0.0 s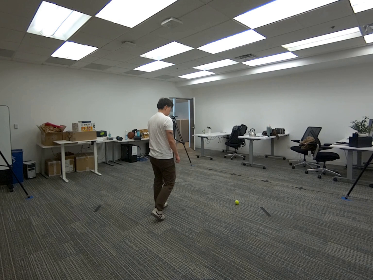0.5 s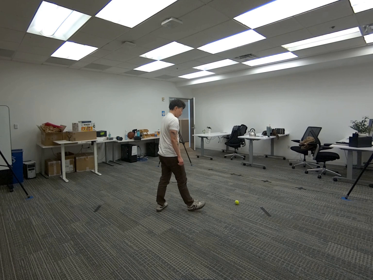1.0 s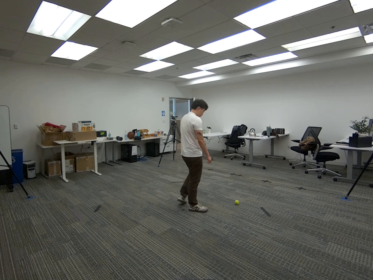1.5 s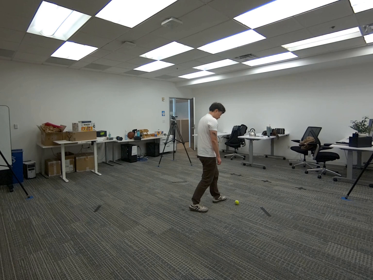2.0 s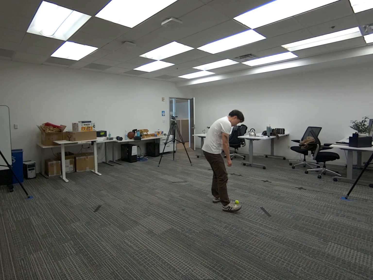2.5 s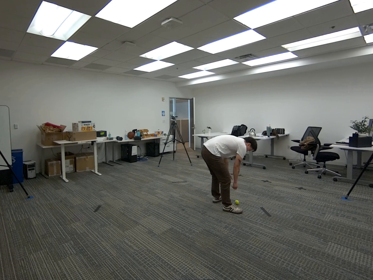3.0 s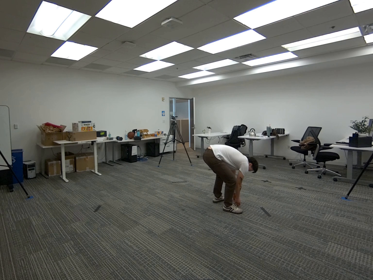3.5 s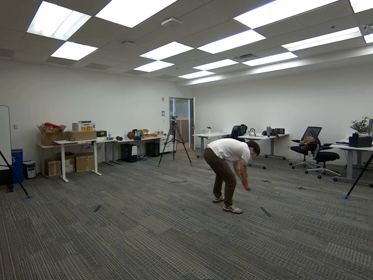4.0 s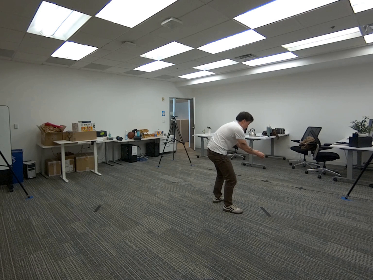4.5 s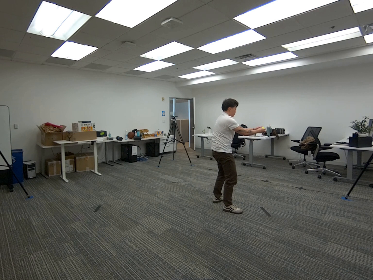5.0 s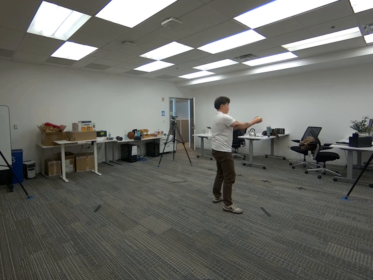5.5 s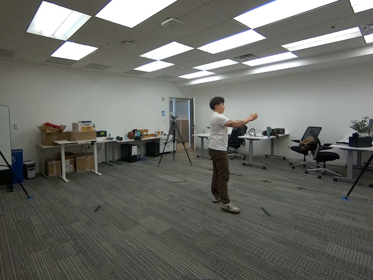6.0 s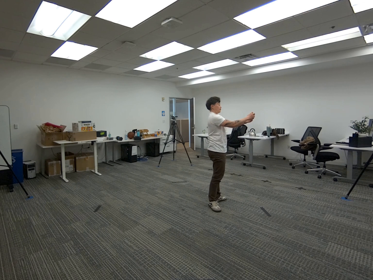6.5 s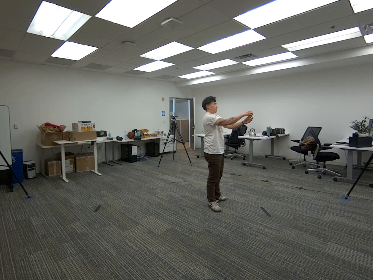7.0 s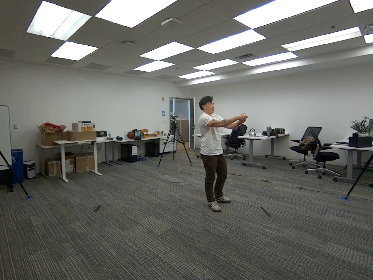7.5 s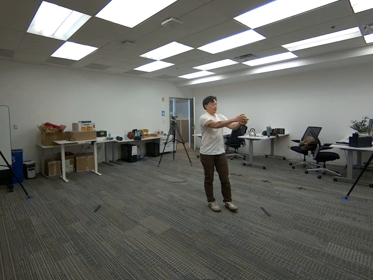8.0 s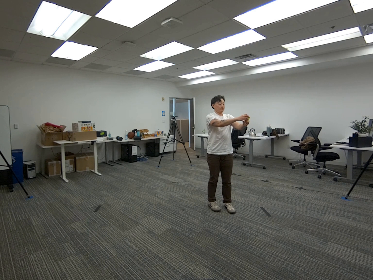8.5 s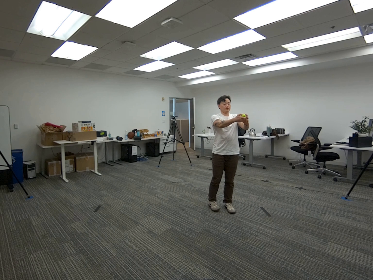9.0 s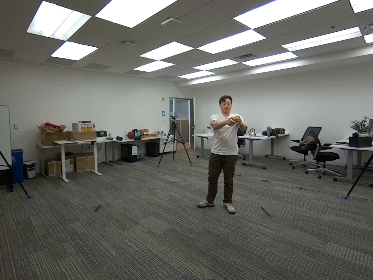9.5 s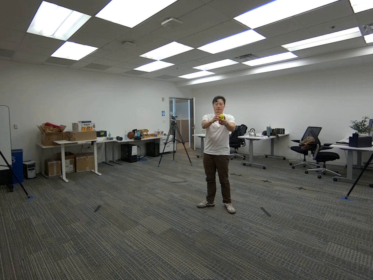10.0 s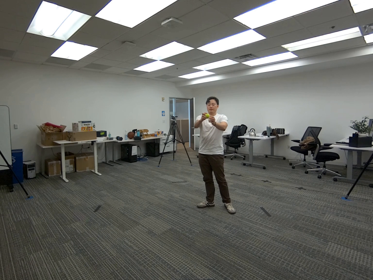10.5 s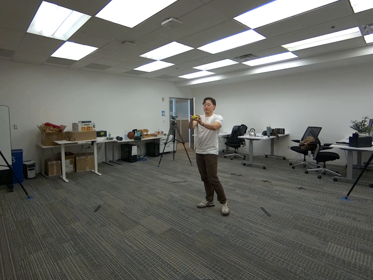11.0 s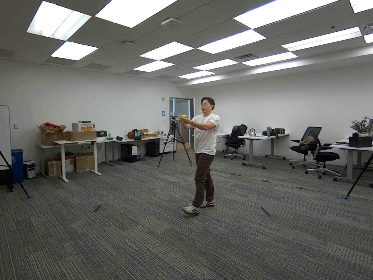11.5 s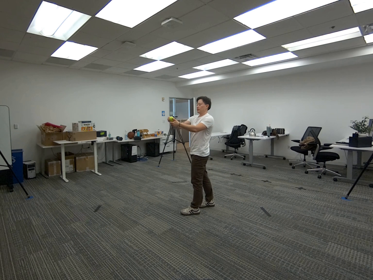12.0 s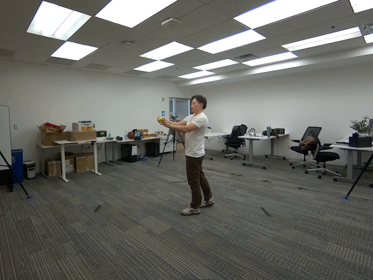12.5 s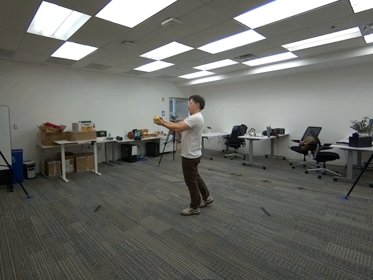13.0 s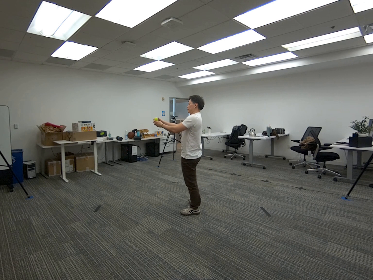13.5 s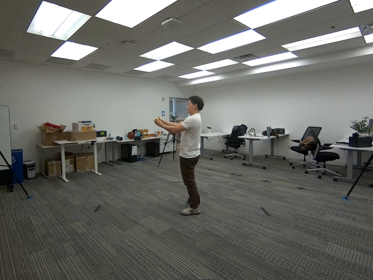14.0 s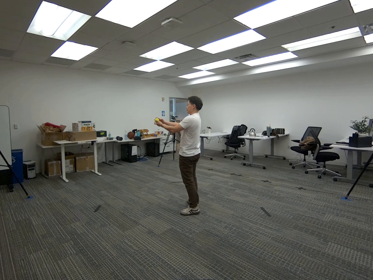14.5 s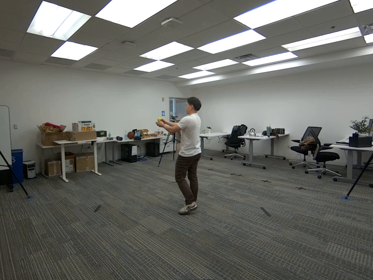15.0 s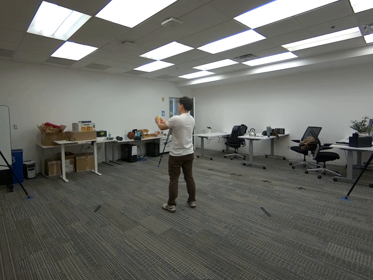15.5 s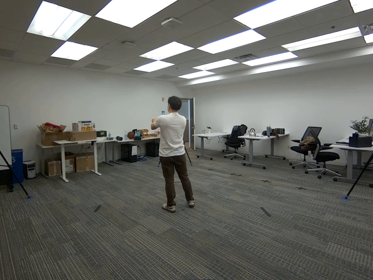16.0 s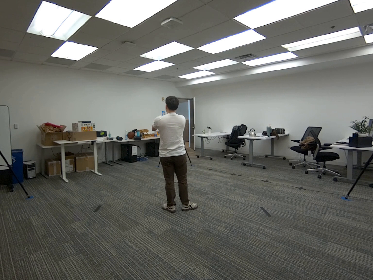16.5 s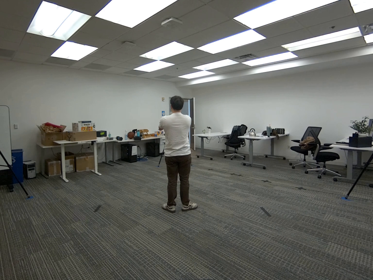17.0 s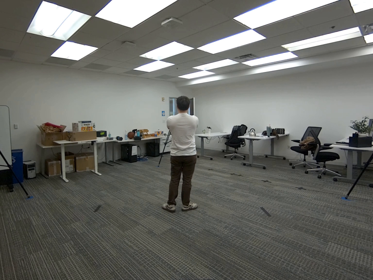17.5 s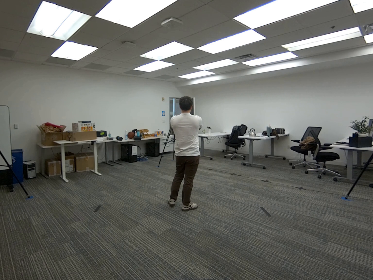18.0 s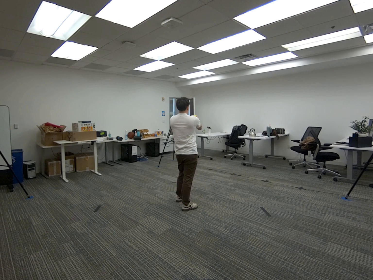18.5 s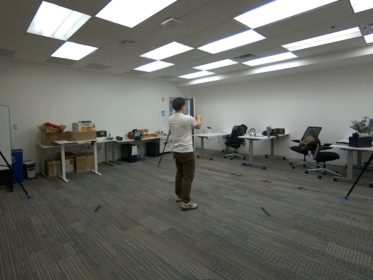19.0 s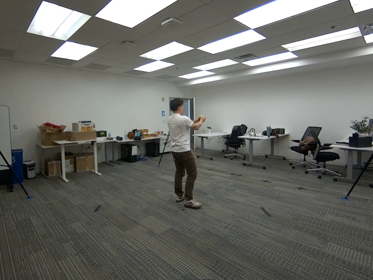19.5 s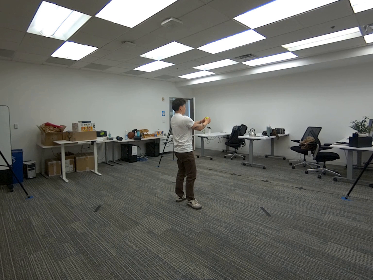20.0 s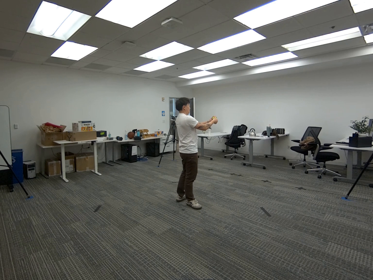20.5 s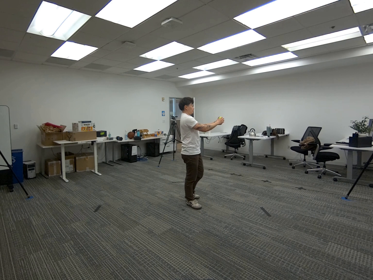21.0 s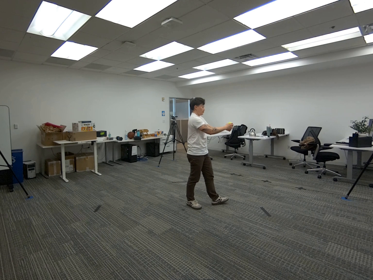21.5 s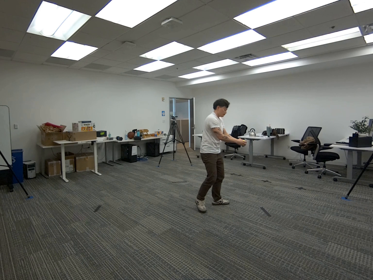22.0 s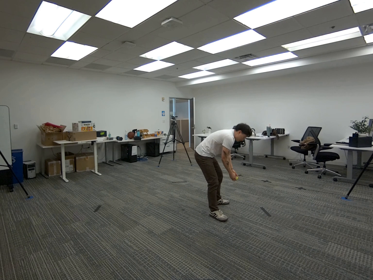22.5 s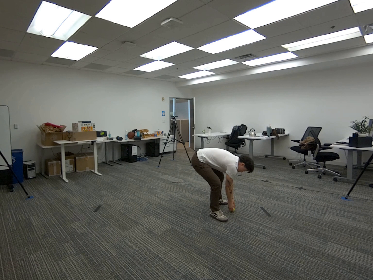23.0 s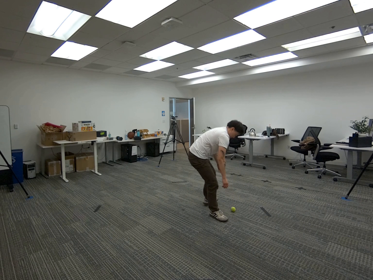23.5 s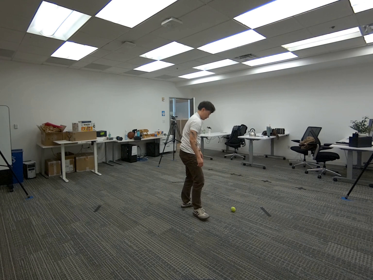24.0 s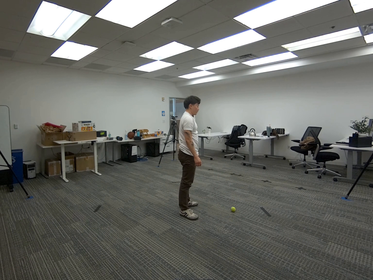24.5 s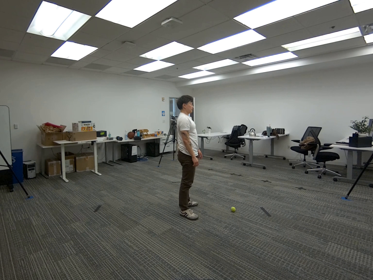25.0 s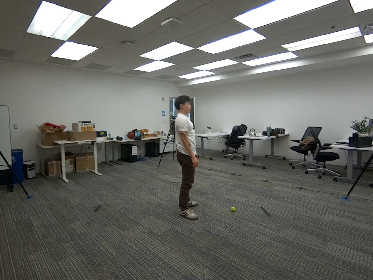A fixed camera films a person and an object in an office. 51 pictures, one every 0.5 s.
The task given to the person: Walk over to the tennis ball and pick up using both hands. Rotate the tennis ball and your body to have each camera get a visual of the tennis ball. Place ball on ground when finished.
